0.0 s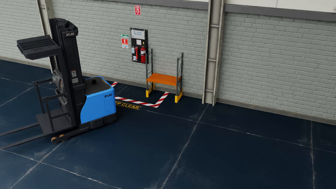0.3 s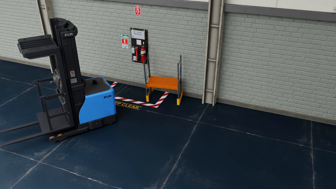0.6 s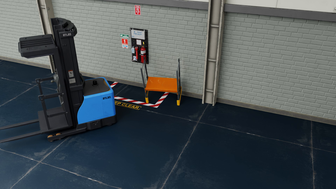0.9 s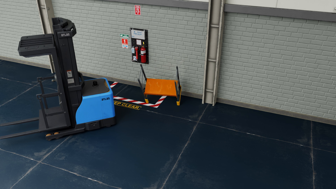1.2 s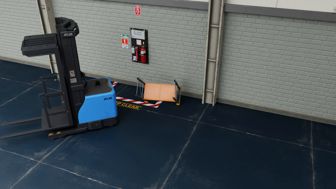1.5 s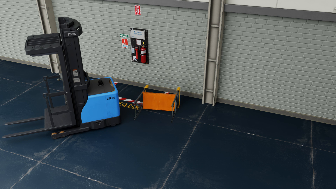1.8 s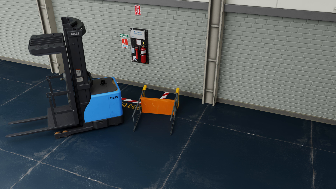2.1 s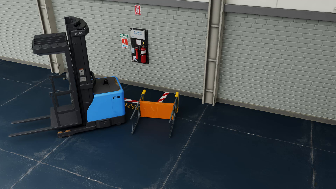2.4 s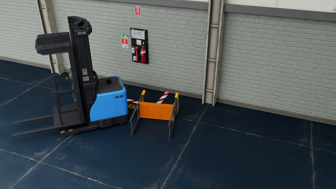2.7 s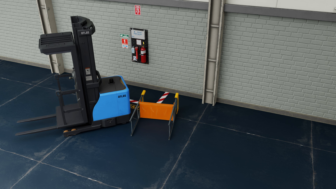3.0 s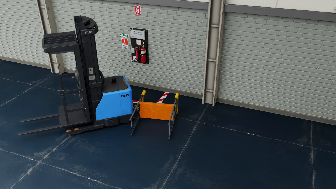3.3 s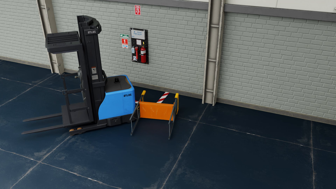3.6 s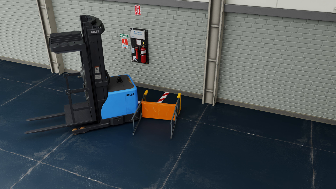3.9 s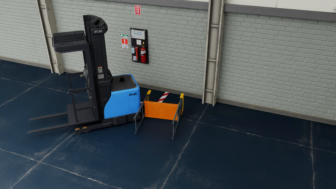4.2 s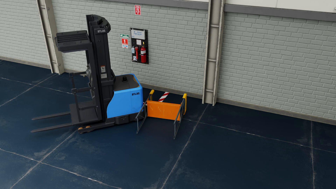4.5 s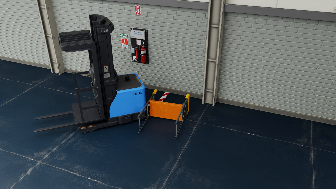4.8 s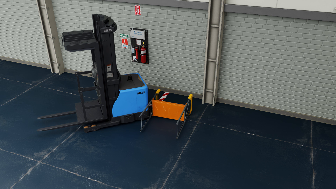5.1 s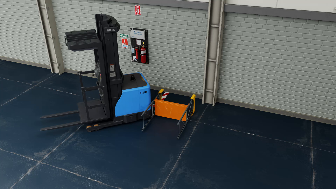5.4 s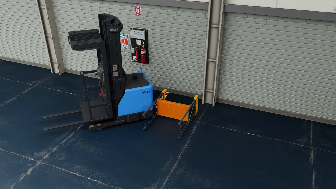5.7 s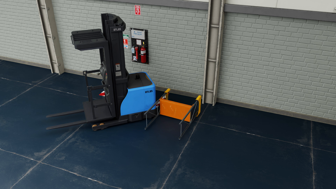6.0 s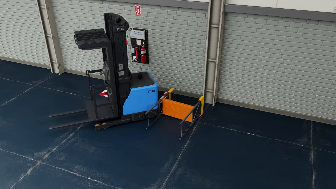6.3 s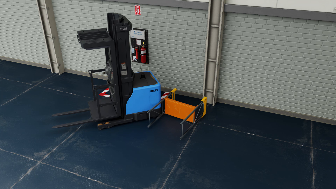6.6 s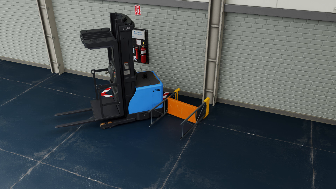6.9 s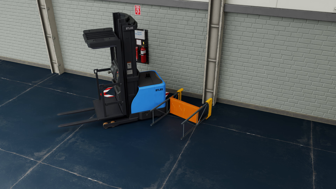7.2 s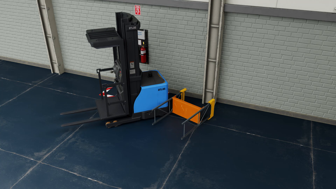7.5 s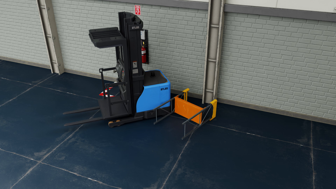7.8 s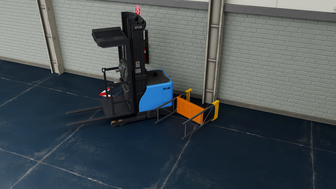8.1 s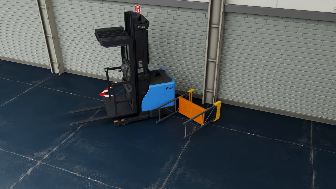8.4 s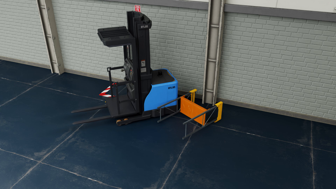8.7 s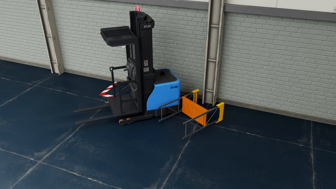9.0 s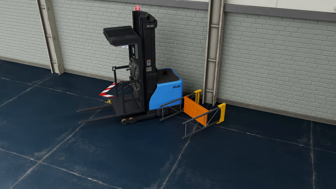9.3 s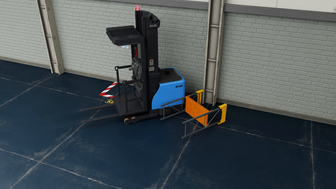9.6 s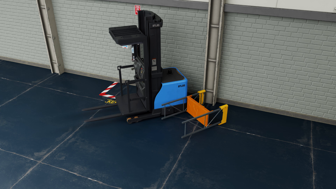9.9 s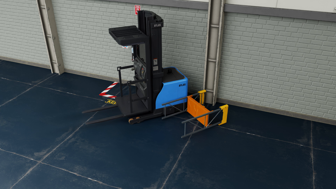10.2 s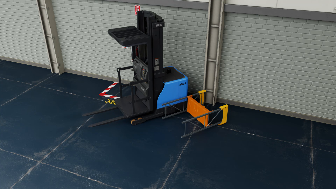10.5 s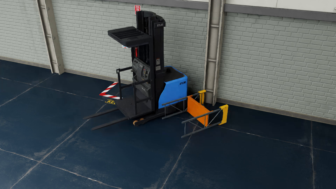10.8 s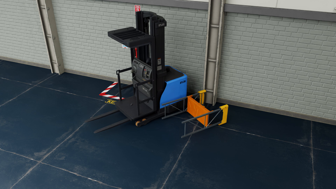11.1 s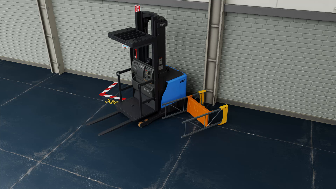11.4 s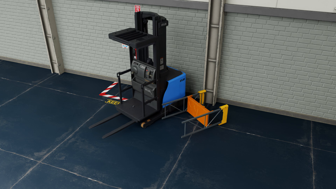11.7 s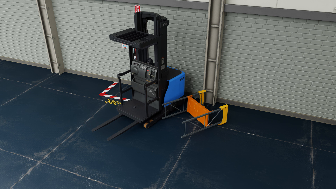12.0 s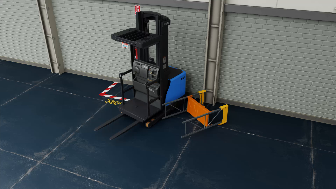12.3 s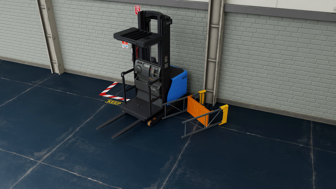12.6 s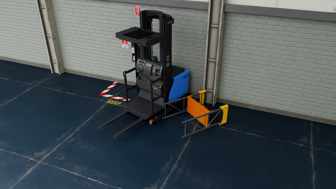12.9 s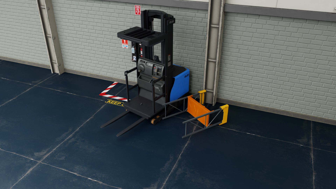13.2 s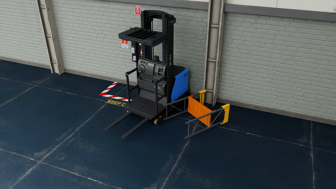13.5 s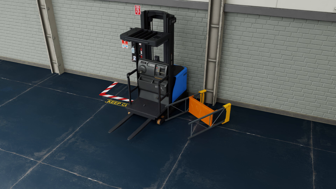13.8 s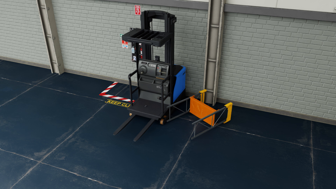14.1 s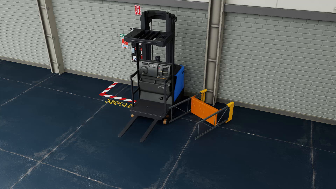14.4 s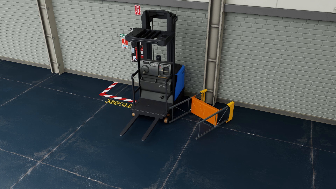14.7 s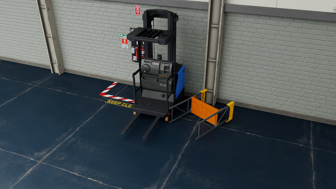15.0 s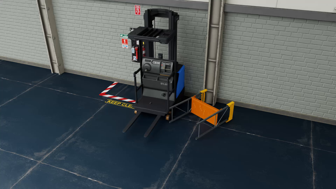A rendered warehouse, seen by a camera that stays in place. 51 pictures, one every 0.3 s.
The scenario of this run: A forklift runs into an object in its way.
